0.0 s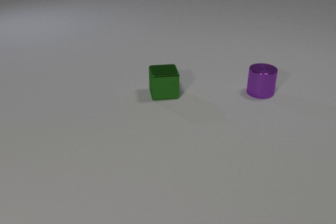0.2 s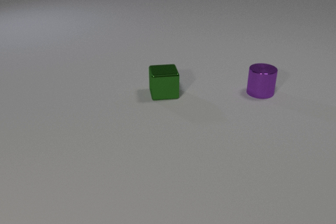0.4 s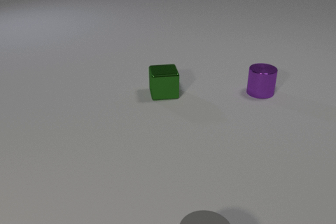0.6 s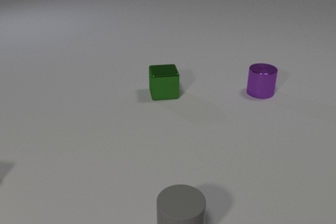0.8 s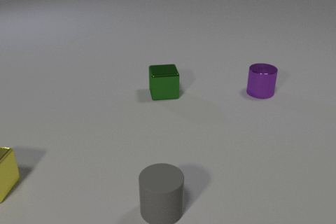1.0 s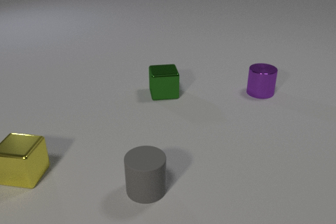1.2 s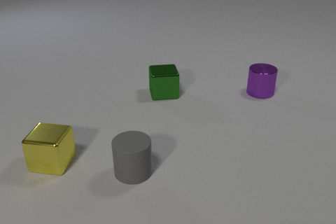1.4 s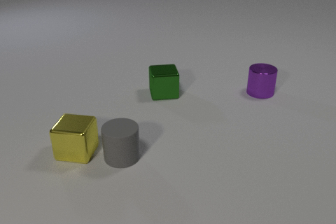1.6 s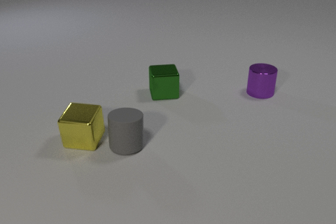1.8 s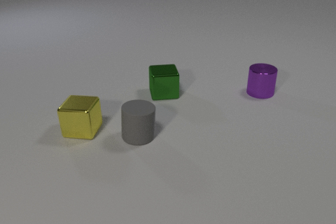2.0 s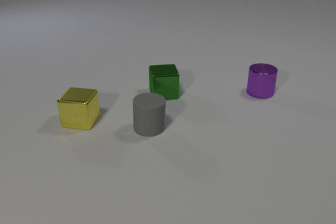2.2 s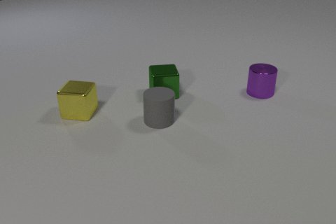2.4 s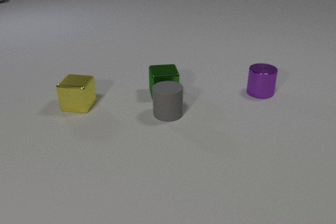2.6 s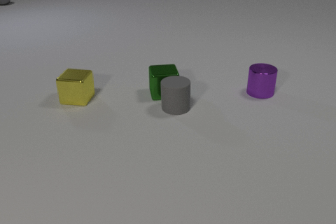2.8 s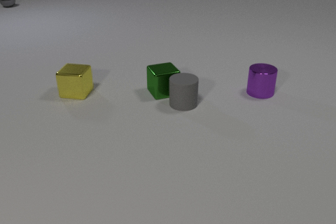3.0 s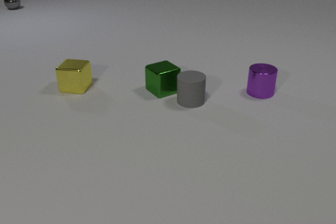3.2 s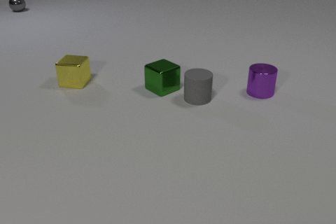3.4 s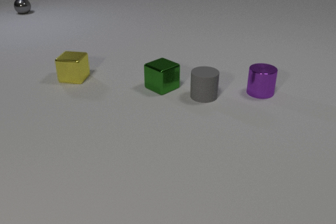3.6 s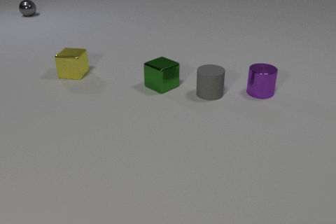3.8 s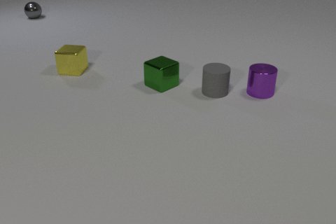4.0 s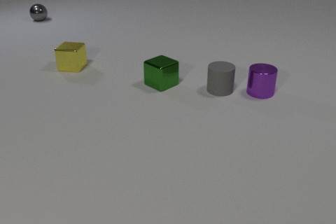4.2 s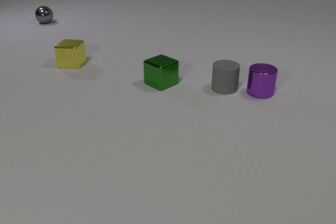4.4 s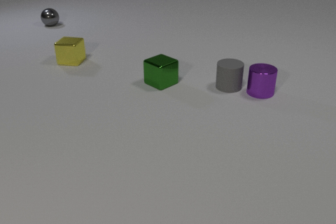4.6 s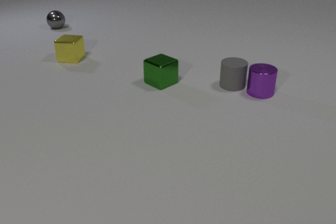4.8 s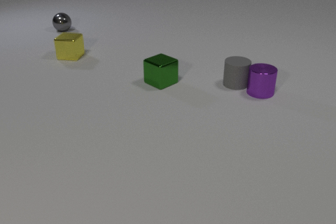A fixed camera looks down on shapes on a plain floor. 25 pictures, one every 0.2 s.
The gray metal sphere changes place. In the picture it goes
toward the camera.
The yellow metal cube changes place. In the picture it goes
away from the camera.
0.0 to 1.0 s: The yellow metal cube comes in at the left edge, slides to the right. The gray rubber cylinder comes in at the bottom edge, slides away from the camera and to the left.
1.0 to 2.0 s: The yellow metal cube slides away from the camera and to the right. The gray rubber cylinder slides away from the camera. The yellow metal cube and the gray rubber cylinder collide.
2.0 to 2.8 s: The yellow metal cube slides away from the camera. The gray rubber cylinder slides away from the camera and to the right. The gray metal sphere comes in at the top edge, rolls toward the camera. The gray rubber cylinder and the green metal cube collide.
2.8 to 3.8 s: The yellow metal cube slides away from the camera. The gray rubber cylinder slides to the right and away from the camera. The green metal cube slides away from the camera, spins so that its near face slides to the right, counterclockwise seen from above. The gray metal sphere rolls toward the camera and to the right.
3.8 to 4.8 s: The yellow metal cube slides away from the camera. The gray rubber cylinder slides away from the camera and to the right. The green metal cube slides away from the camera. The gray metal sphere rolls toward the camera and to the right.
What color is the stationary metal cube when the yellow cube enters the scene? green.
Are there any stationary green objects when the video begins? yes.
How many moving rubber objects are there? 1.
